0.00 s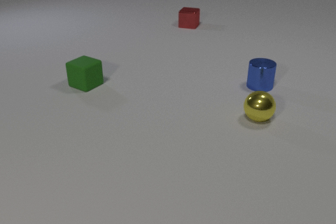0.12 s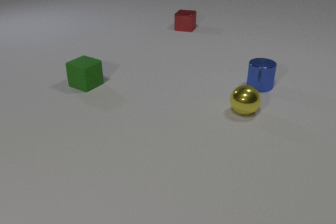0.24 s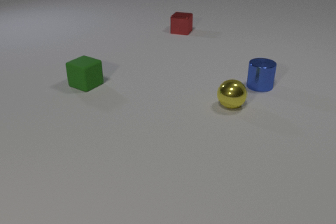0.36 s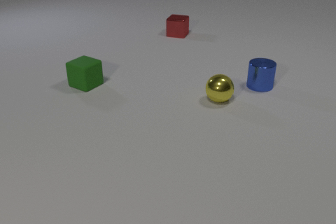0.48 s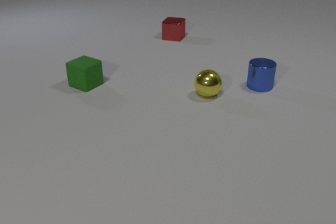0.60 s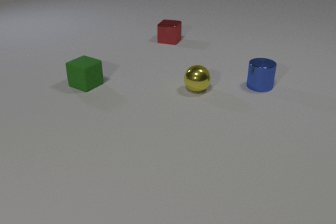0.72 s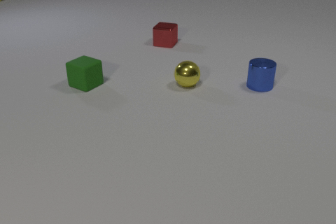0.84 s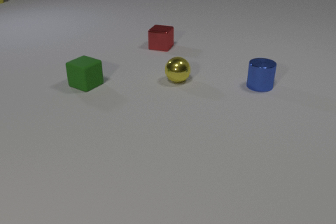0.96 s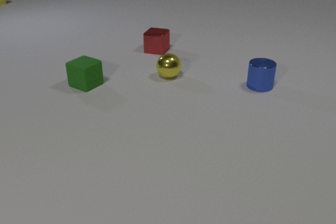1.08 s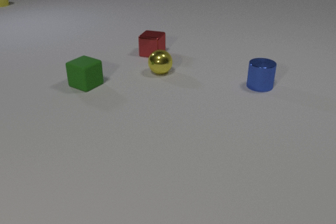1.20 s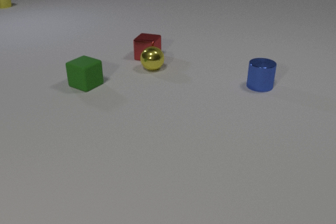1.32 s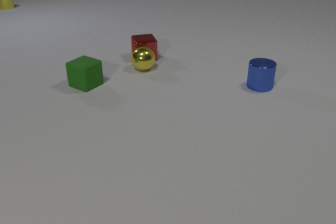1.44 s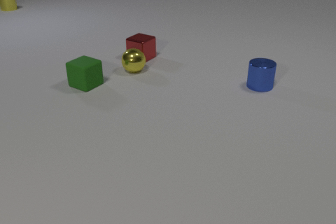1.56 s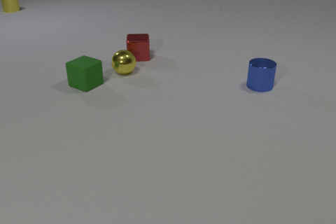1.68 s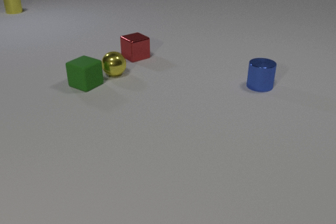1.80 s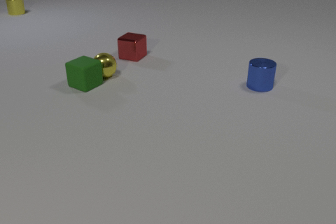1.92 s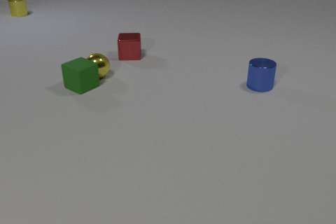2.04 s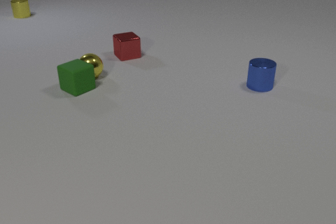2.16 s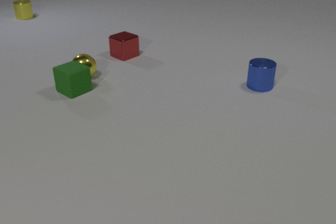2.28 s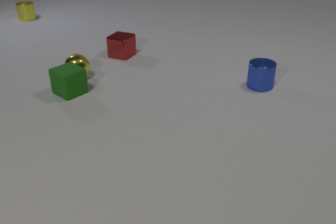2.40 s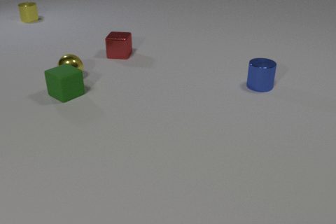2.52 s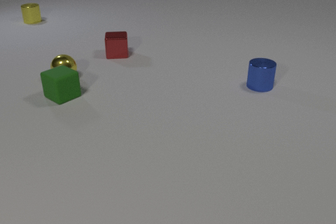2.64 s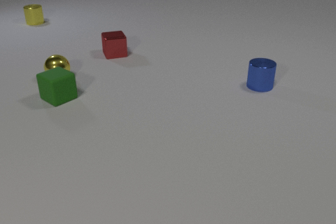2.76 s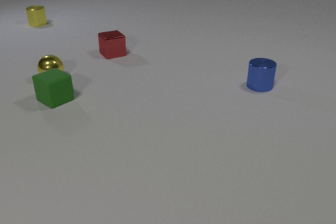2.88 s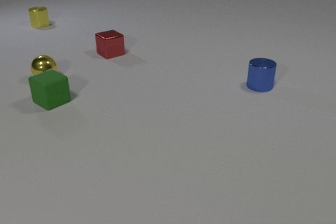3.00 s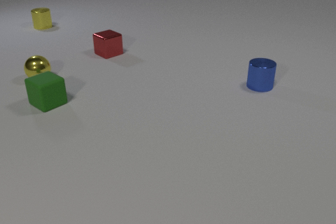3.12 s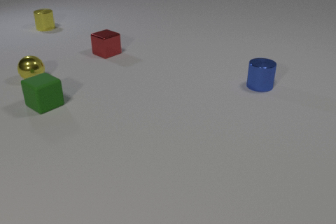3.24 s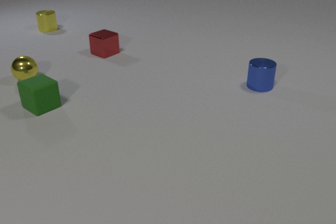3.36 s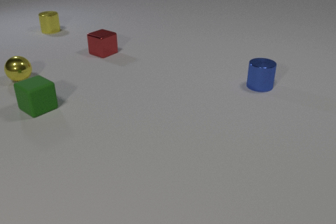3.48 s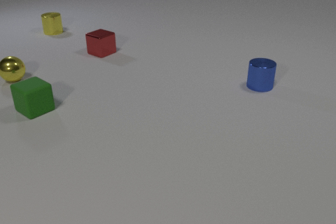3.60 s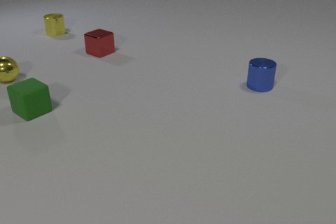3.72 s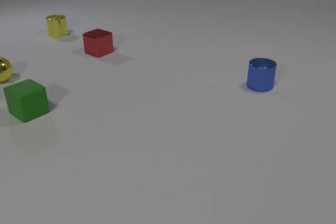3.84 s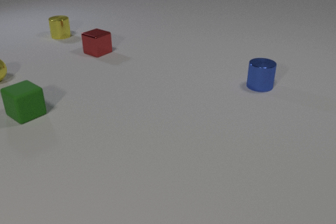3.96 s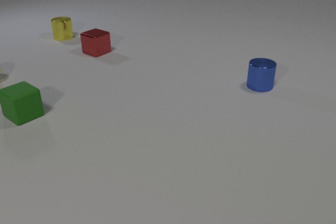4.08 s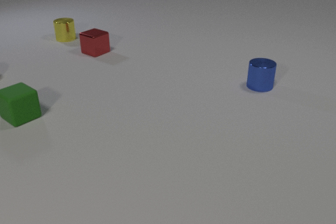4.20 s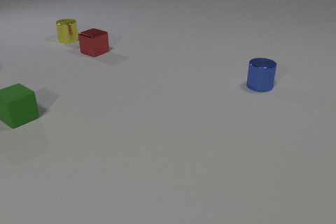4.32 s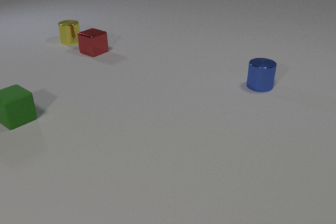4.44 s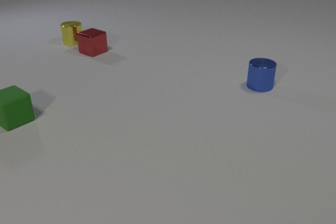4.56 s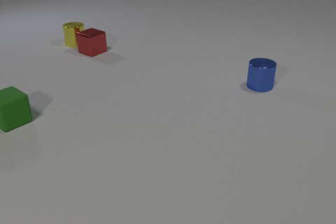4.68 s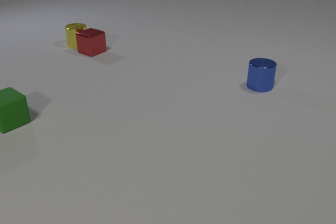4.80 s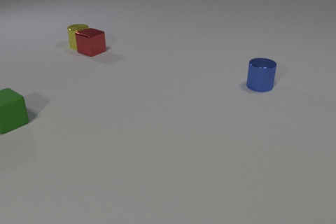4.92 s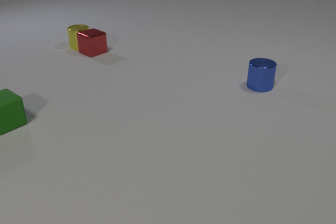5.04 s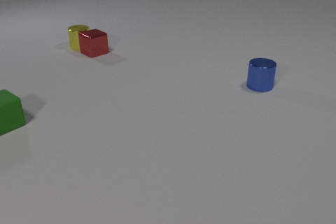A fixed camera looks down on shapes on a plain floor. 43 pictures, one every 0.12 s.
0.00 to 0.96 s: The red metal cube slides toward the camera and to the left. The yellow metal sphere rolls to the left and away from the camera. The yellow metal cylinder comes in at the left edge, slides toward the camera.
0.96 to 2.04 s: The red metal cube slides to the left and toward the camera. The yellow metal sphere rolls to the left. The green rubber cube slides to the left and toward the camera. The yellow metal cylinder slides toward the camera. The red metal cube and the yellow metal sphere collide. The yellow metal sphere and the green rubber cube collide.
2.04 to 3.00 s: The red metal cube slides to the left and away from the camera. The yellow metal sphere rolls to the left. The green rubber cube slides to the left and toward the camera. The yellow metal cylinder slides toward the camera and to the right.
3.00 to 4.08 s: The red metal cube slides to the left and away from the camera. The yellow metal sphere rolls to the left, leaves at the left edge. The green rubber cube slides to the left and toward the camera. The yellow metal cylinder slides toward the camera and to the right.
4.08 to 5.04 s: The green rubber cube slides to the left and toward the camera. The yellow metal cylinder slides toward the camera and to the right. The red metal cube and the yellow metal cylinder collide.
What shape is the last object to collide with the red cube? cylinder.
How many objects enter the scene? 1.
How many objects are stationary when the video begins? 2.
